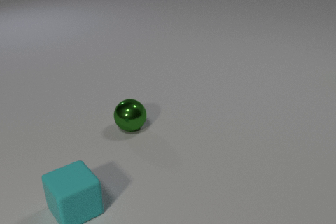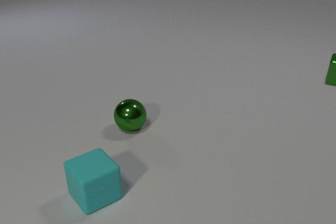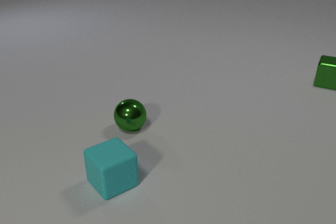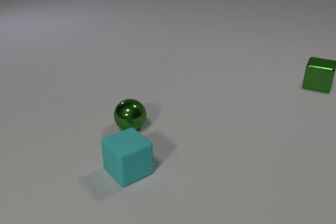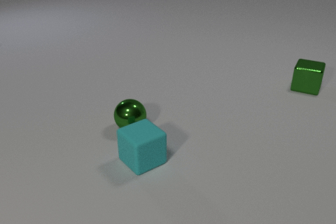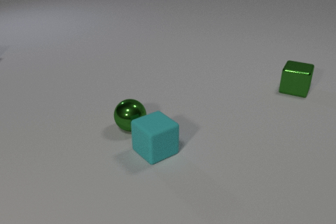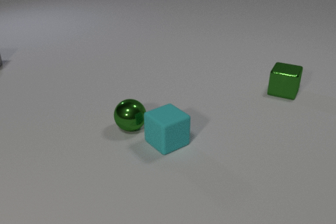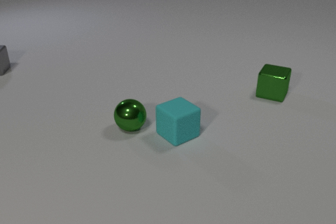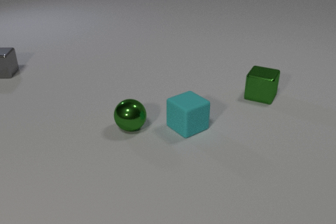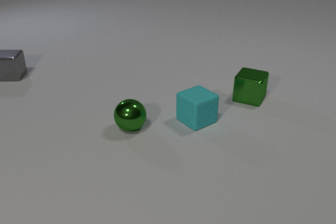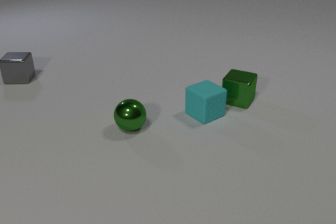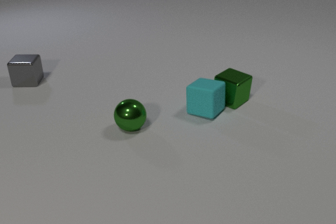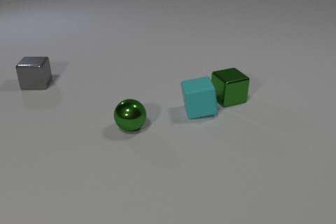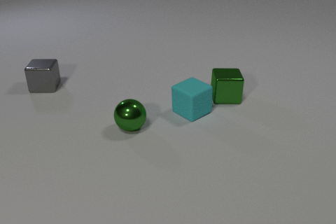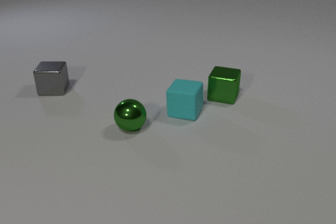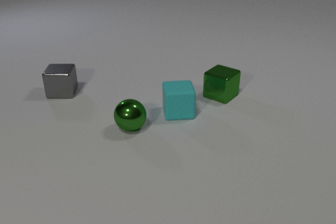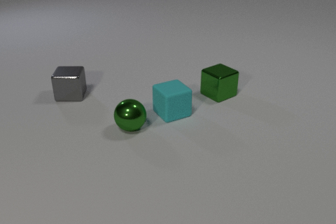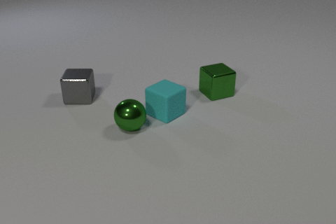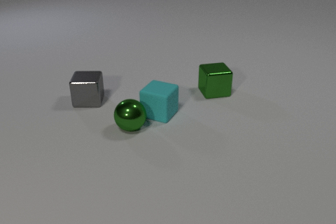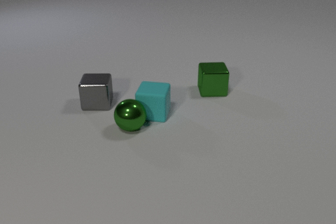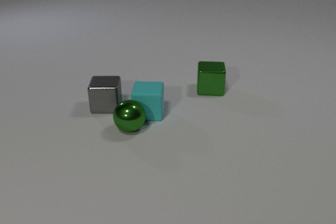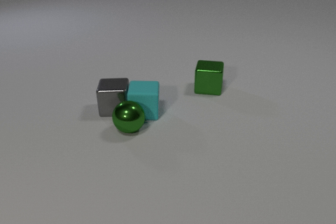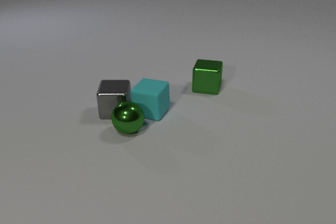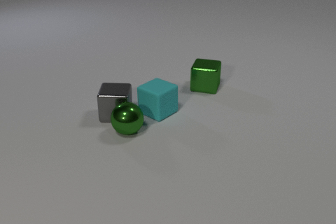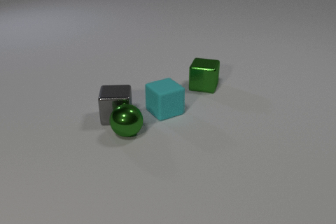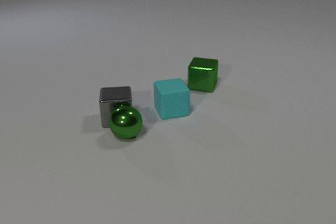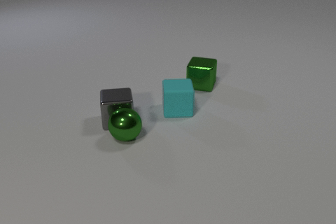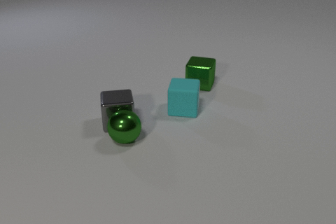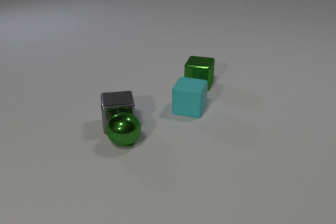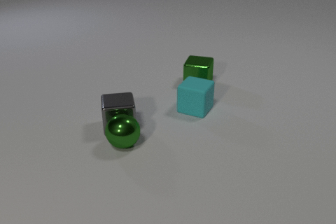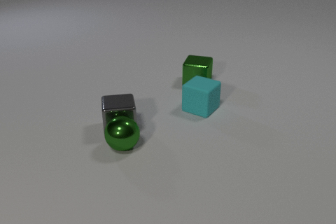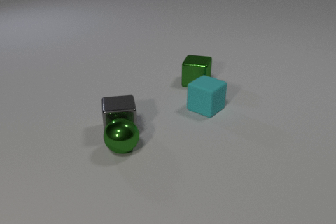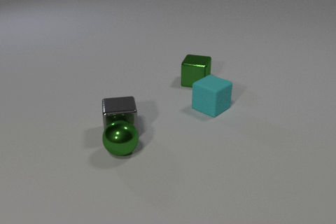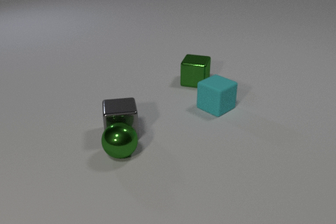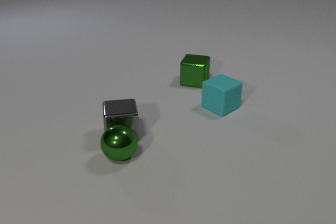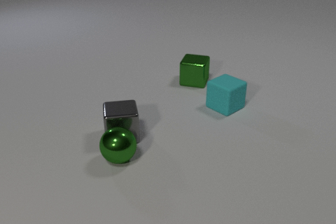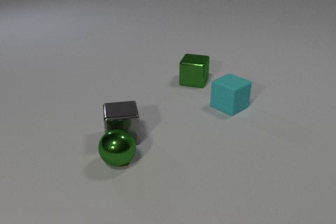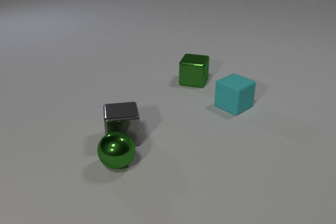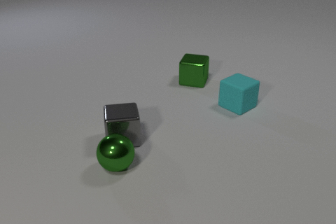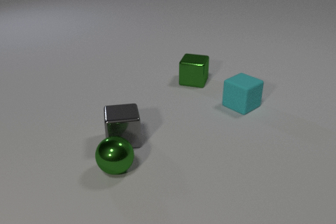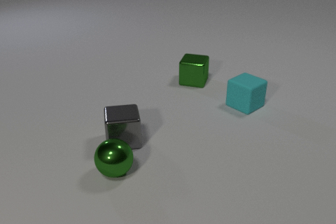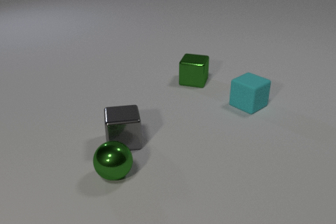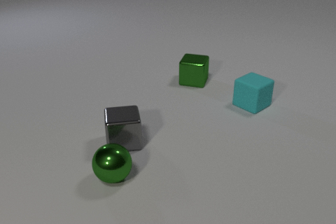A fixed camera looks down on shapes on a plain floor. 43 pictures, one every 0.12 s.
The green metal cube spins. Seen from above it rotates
clockwise.
The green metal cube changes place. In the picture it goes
to the left.
0.00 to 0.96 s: The green metal cube comes in at the right edge, slides to the left and toward the camera. The cyan rubber cube slides away from the camera and to the right. The gray metal cube comes in at the left edge, slides toward the camera and to the right.
0.96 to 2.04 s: The green metal cube slides to the left, spins so that its near face slides to the left, clockwise seen from above. The cyan rubber cube slides away from the camera and to the left. The gray metal cube slides toward the camera and to the right. The green metal cube and the cyan rubber cube collide.
2.04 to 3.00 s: The green metal cube slides away from the camera and to the left, spins clockwise seen from above by about 45 degrees, its near face sliding to the left. The cyan rubber cube moves, and ends about where it began. The gray metal cube slides toward the camera and to the right. The green metal sphere rolls toward the camera. The cyan rubber cube and the green metal sphere collide. The cyan rubber cube and the gray metal cube collide. The gray metal cube and the green metal sphere collide.
3.00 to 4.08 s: The green metal cube slides away from the camera and to the left. The cyan rubber cube slides to the right. The gray metal cube slides toward the camera. The green metal sphere rolls toward the camera.
4.08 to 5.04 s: The cyan rubber cube slides to the right. The gray metal cube slides toward the camera. The green metal sphere rolls toward the camera.
What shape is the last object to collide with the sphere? cube.
How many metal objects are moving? 3.
What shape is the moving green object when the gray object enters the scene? cube.
